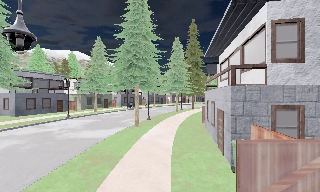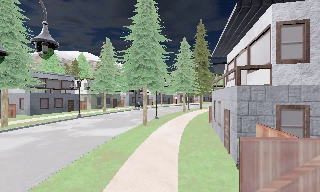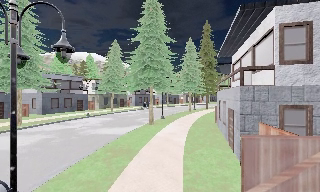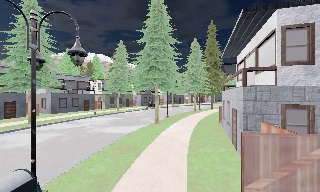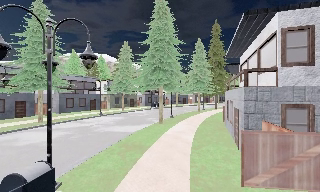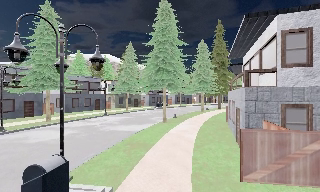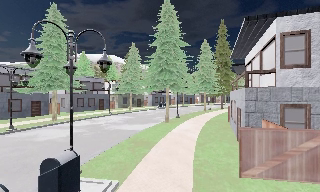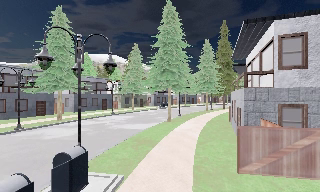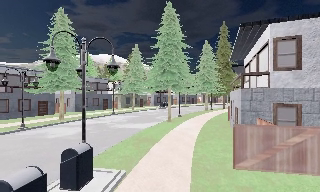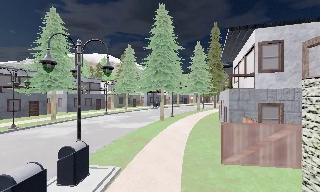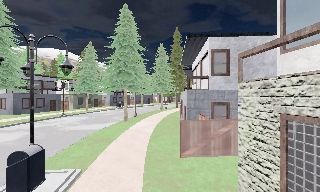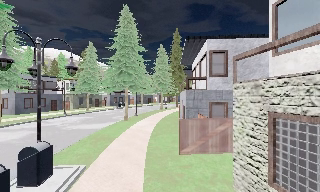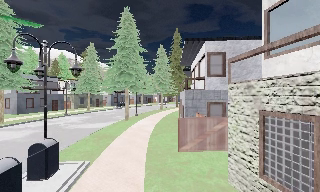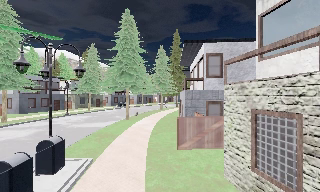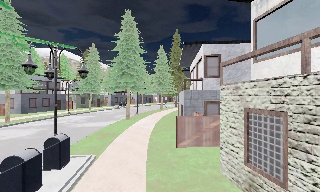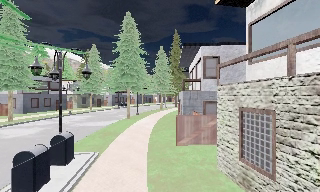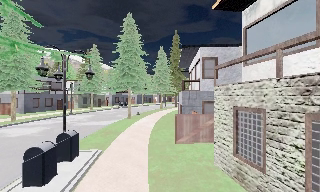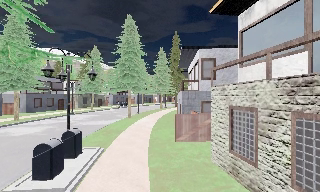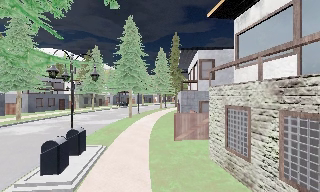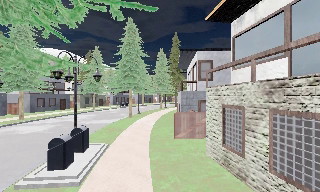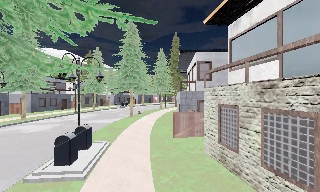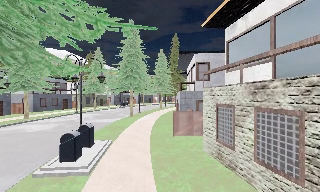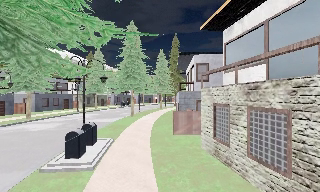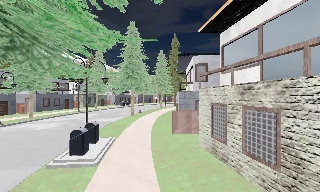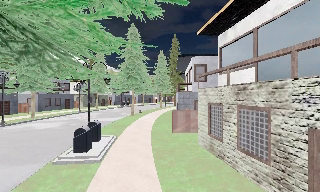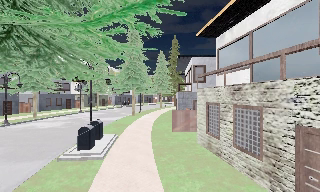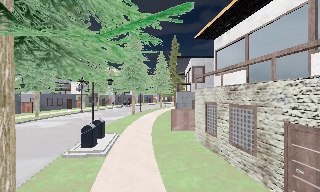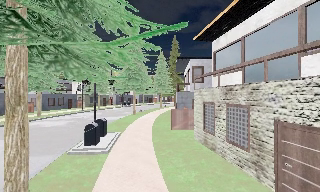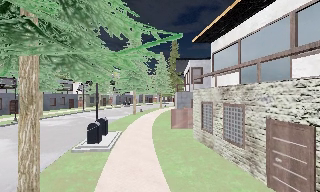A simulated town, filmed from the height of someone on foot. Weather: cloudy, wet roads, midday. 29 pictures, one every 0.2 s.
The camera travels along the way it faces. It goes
backward.
0.0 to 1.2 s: The scene slides to the right, as the camera pans about 10 degrees to its left. It travels backward, about 2 m, so what stands in front gets smaller.
1.2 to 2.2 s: The camera pans to its right, which is clockwise from overhead, by about 15 degrees. It travels backward, about 1.5 m, so what stands in front gets smaller.
2.2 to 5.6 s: The camera travels backward, about 5 m, so what stands in front gets smaller.
The film runs backward here.
